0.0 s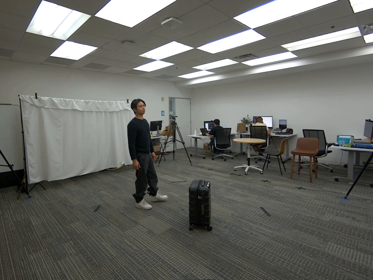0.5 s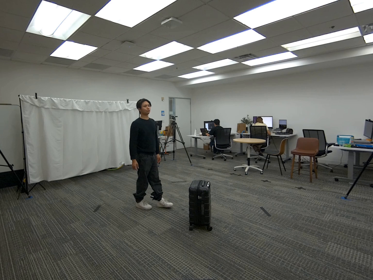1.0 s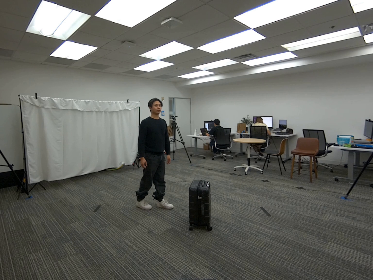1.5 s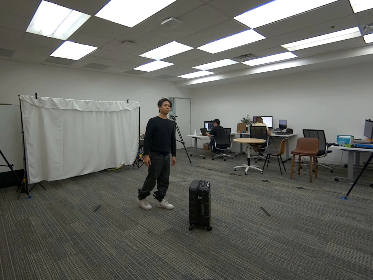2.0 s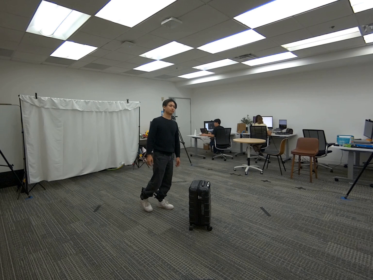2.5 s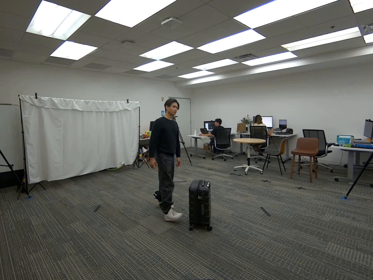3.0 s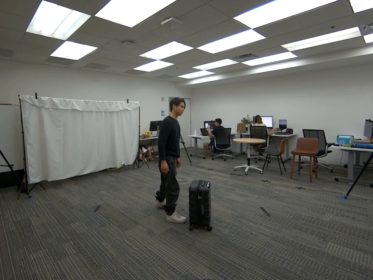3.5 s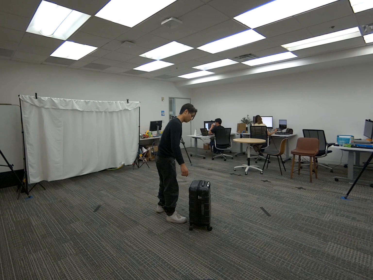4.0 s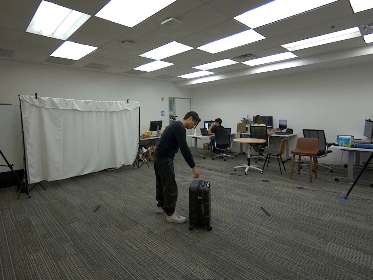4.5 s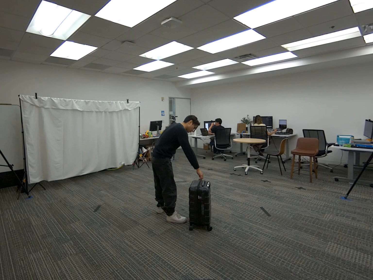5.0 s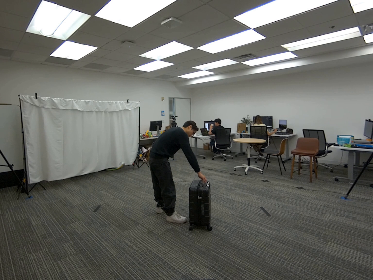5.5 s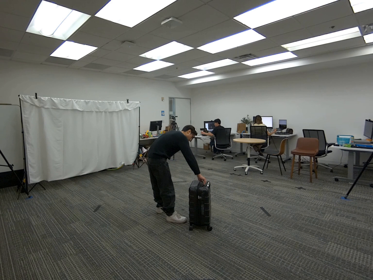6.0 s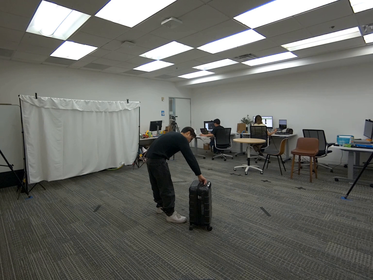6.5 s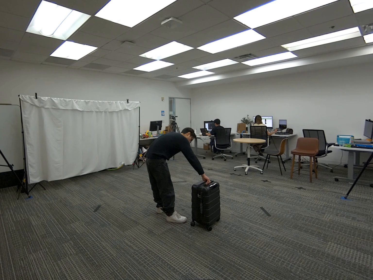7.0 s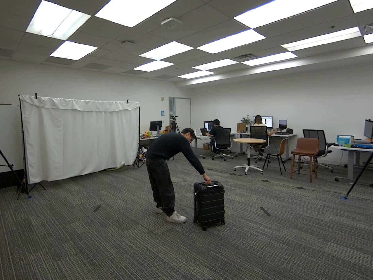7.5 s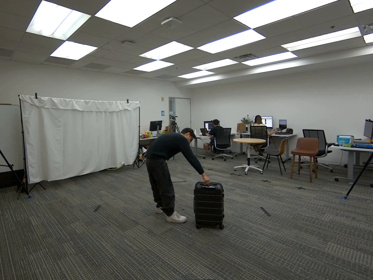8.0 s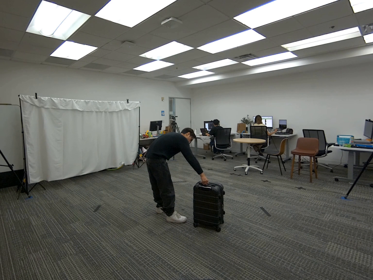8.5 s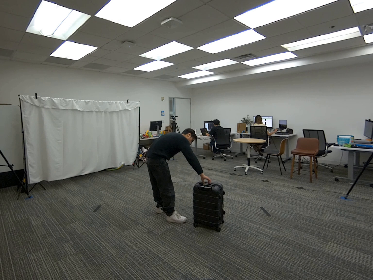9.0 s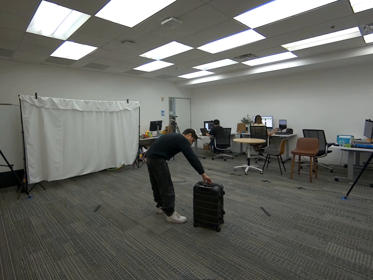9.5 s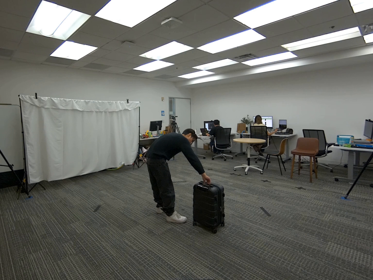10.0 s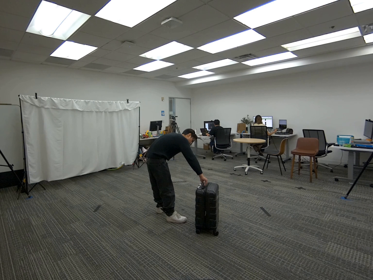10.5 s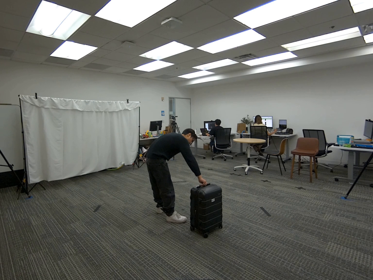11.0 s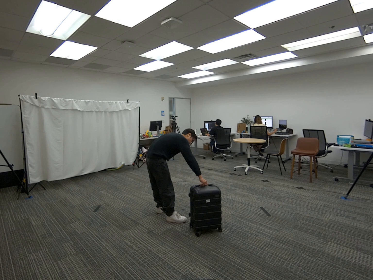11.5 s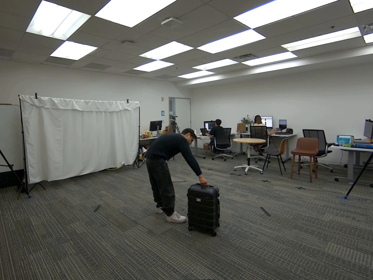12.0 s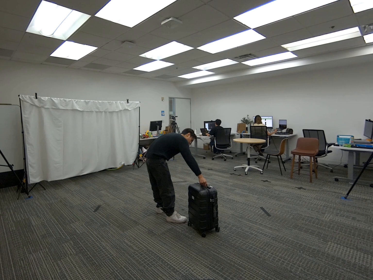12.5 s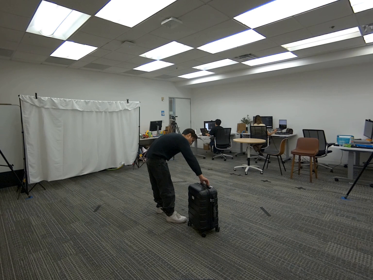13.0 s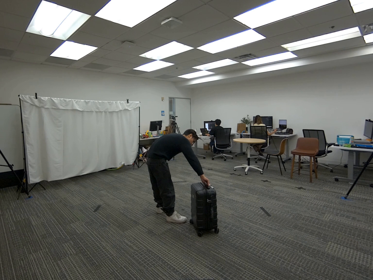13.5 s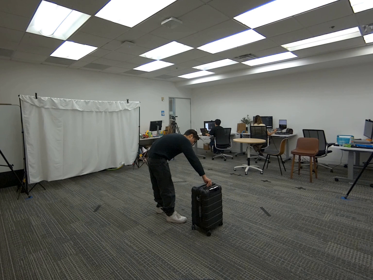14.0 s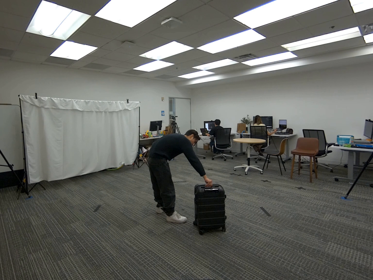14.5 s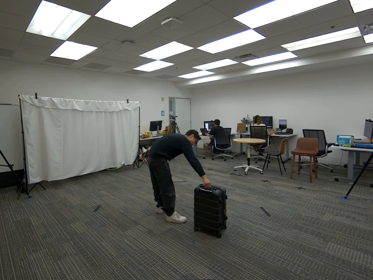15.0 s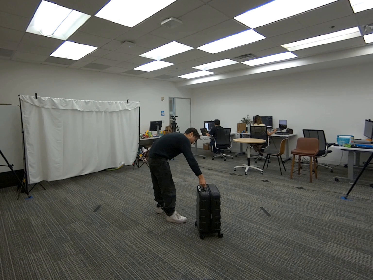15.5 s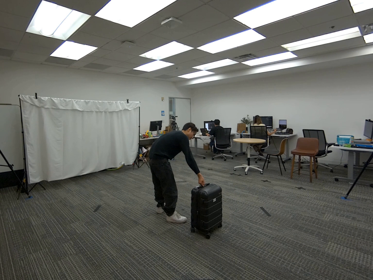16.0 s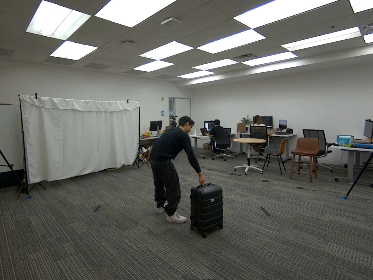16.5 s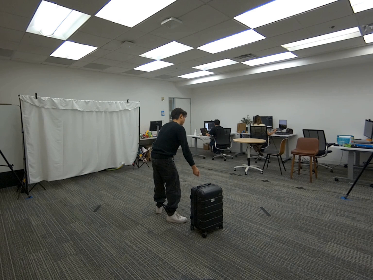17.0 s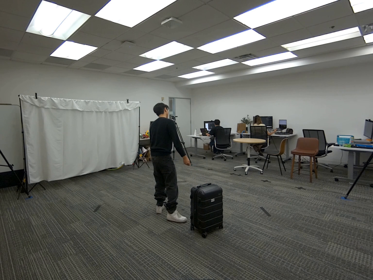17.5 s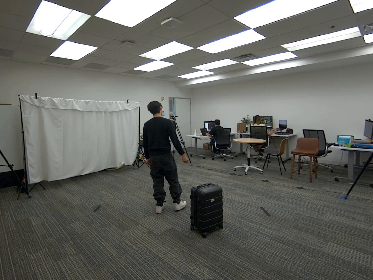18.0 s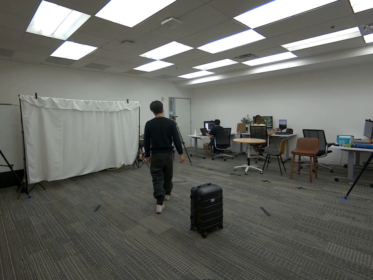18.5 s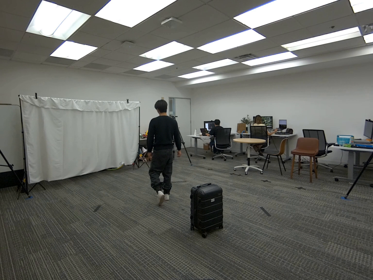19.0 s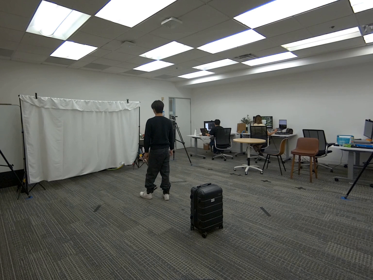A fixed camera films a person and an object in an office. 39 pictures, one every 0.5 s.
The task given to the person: Walk over to the luggage within the bounding area and using your right hand rotate the luggage while the wheels of the luggage are always touching the ground.
